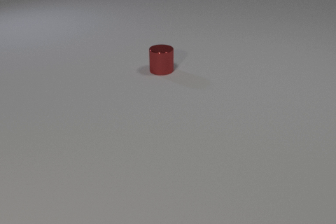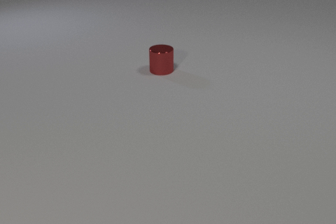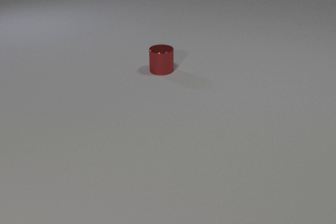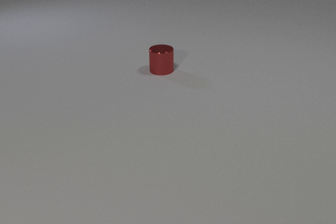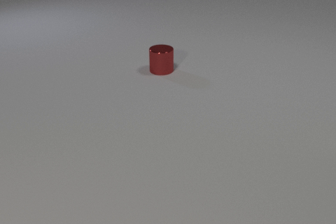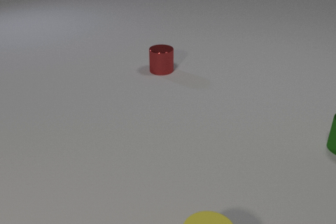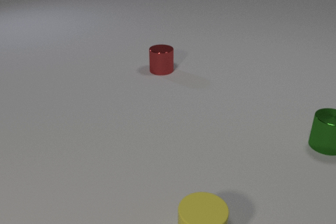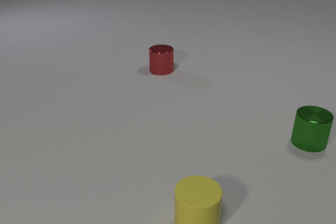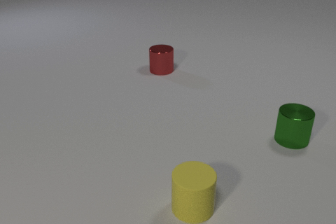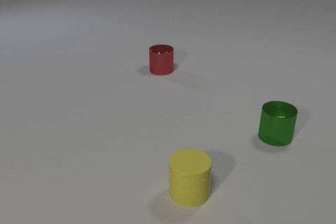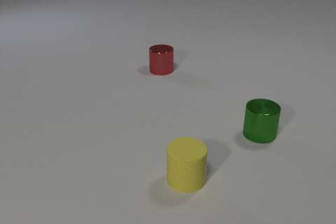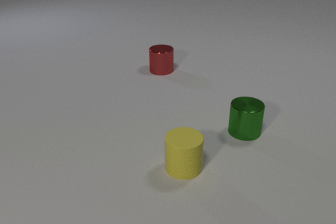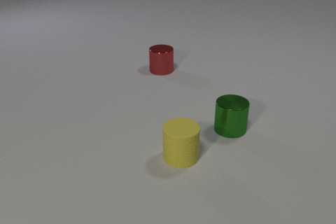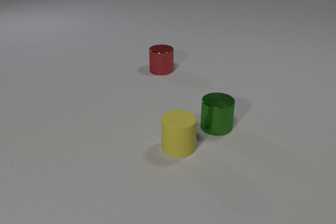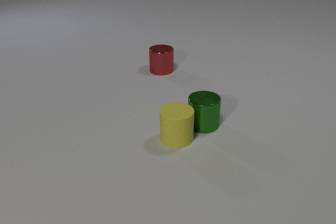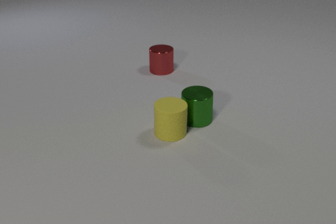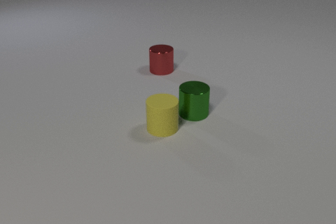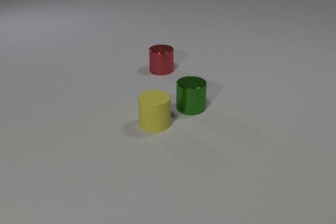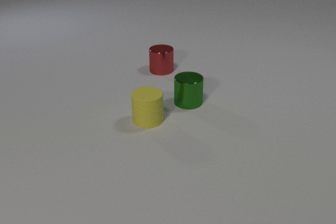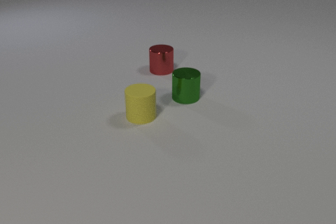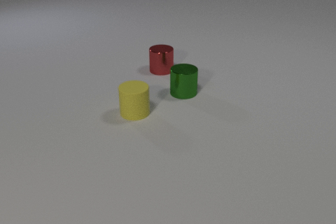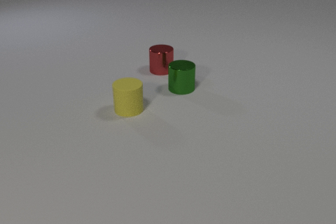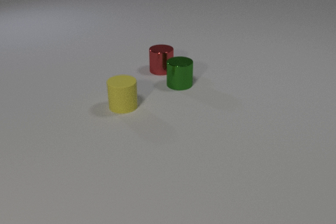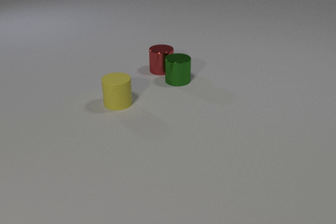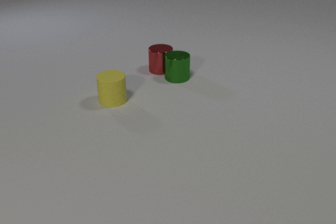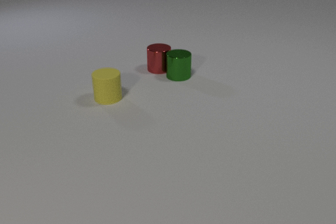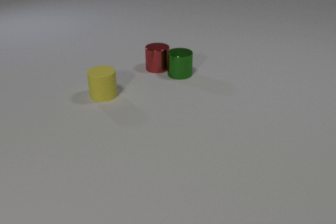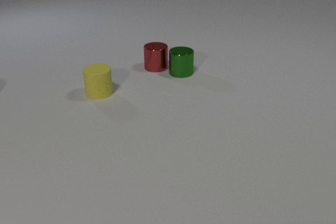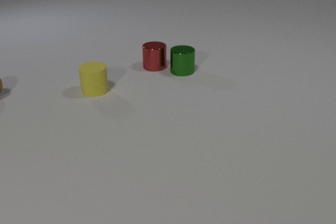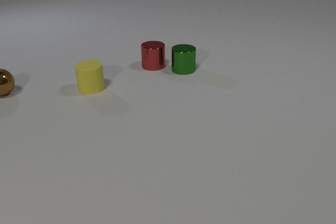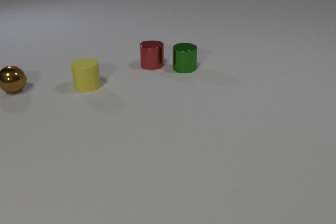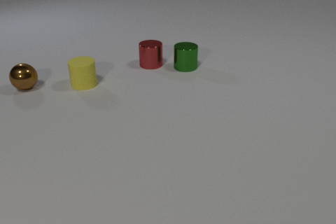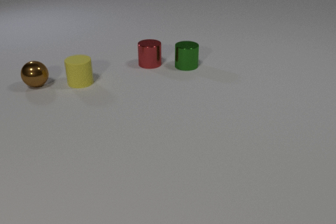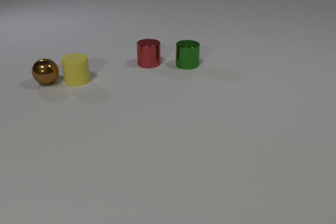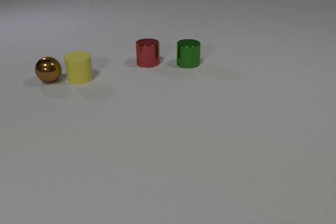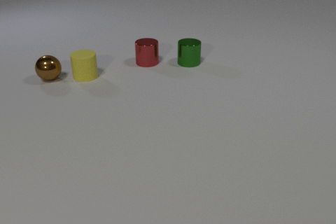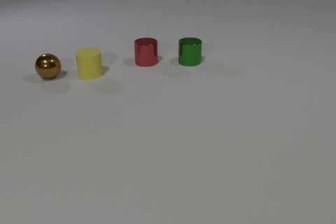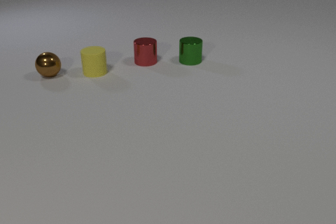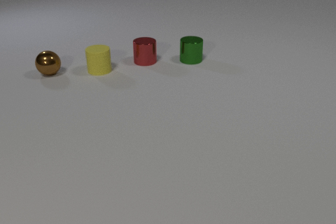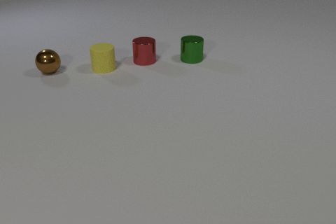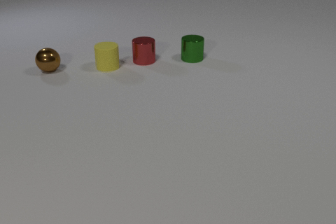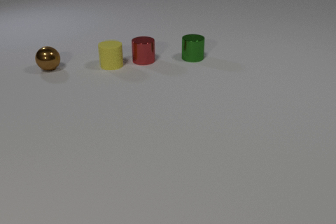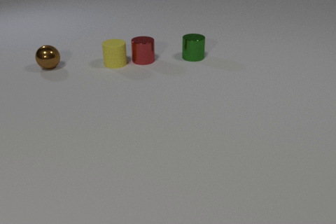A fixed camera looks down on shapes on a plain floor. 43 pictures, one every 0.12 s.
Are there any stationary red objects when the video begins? yes.
What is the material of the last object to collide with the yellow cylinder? metal.
How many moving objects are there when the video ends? 4.
0.00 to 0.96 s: The yellow rubber cylinder comes in at the bottom edge, slides away from the camera. The green metal cylinder comes in at the right edge, slides to the left.
0.96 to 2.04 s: The yellow rubber cylinder slides away from the camera. The green metal cylinder slides to the left and away from the camera. The yellow rubber cylinder and the green metal cylinder collide.
2.04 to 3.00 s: The yellow rubber cylinder slides away from the camera and to the left. The green metal cylinder slides away from the camera. The green metal cylinder and the red metal cylinder collide.
3.00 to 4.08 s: The yellow rubber cylinder slides away from the camera and to the left. The green metal cylinder slides away from the camera. The red metal cylinder slides away from the camera and to the left. The brown metal sphere comes in at the left edge, rolls to the right. The yellow rubber cylinder and the brown metal sphere collide.
4.08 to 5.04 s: The yellow rubber cylinder slides to the right and away from the camera. The green metal cylinder slides away from the camera. The red metal cylinder slides away from the camera and to the left. The brown metal sphere rolls away from the camera.
